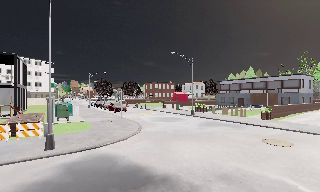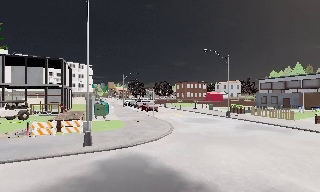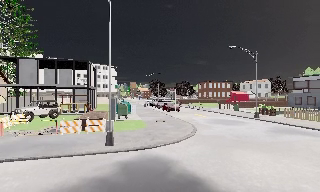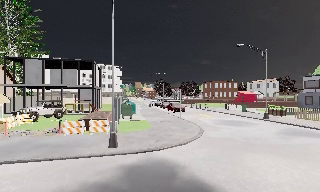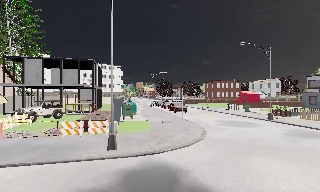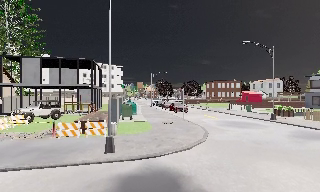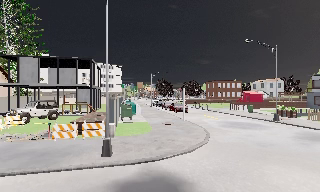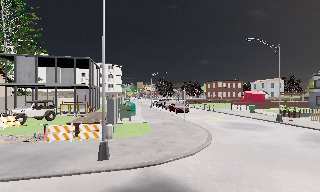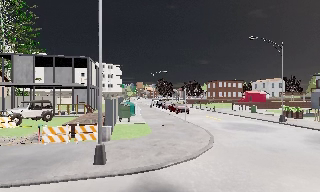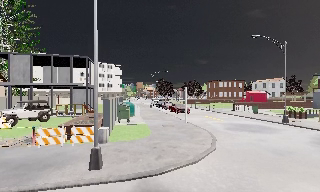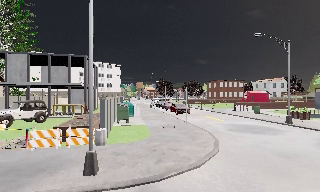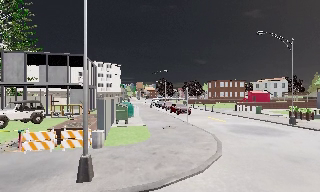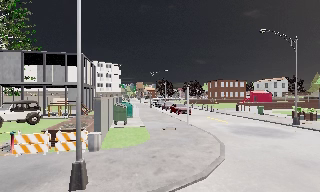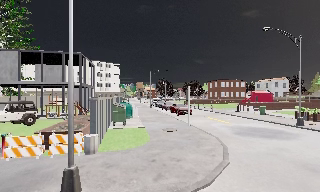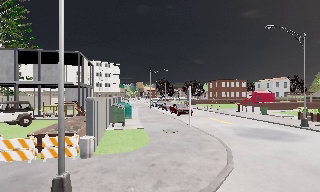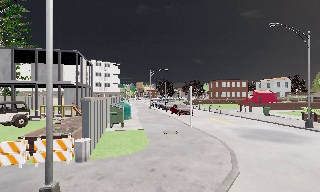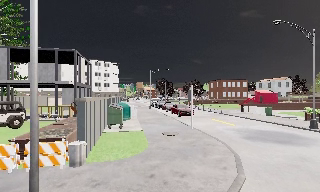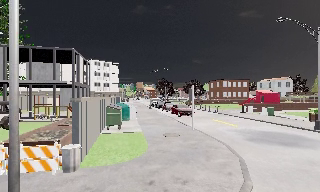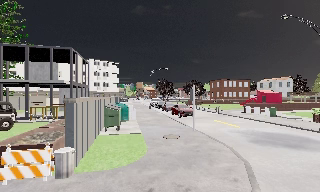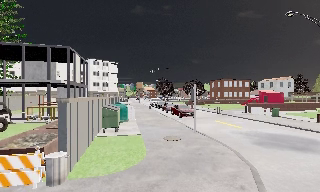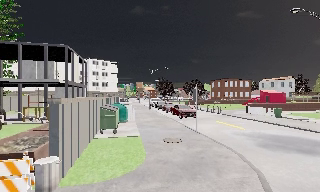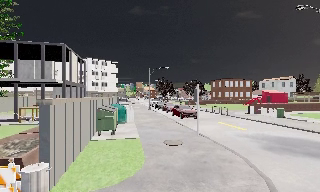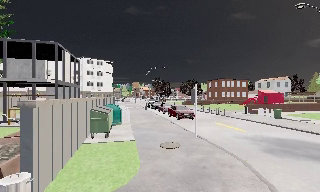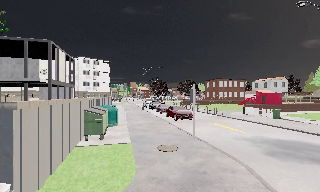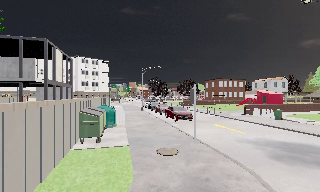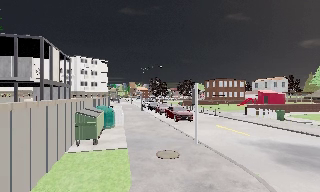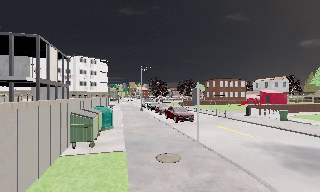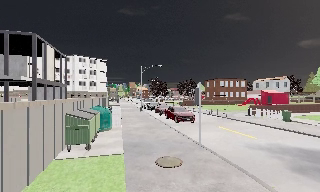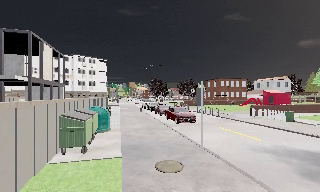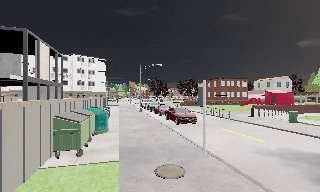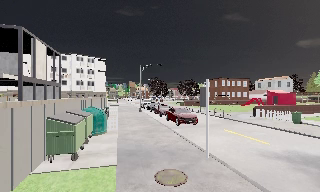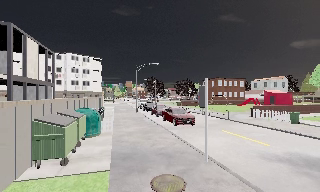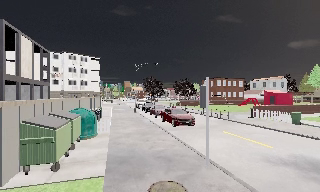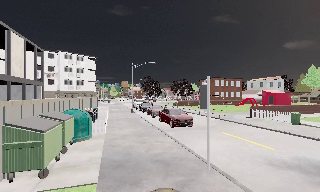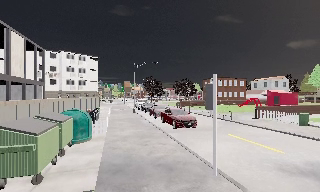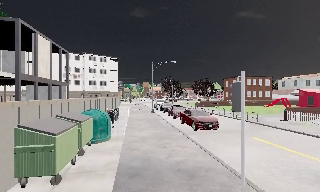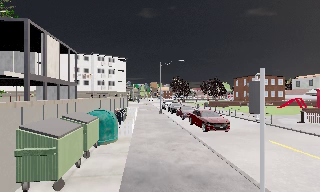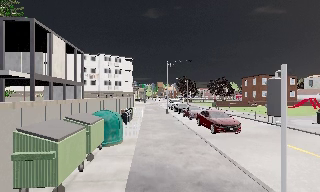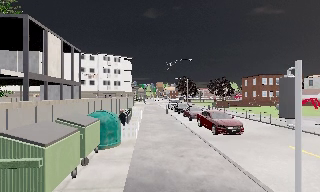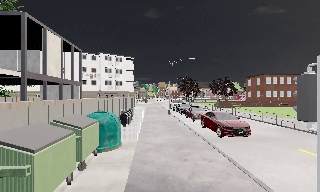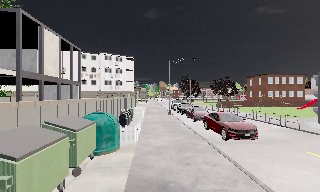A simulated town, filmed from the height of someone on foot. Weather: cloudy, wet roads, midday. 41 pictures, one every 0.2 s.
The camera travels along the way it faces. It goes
forward.
0.0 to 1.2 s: The camera pans to its left, which is counterclockwise from overhead, by about 20 degrees. It travels forward, about 2.5 m, so what stands in front looms larger.
1.2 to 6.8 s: The camera travels forward, about 11 m, so what stands in front looms larger.
6.8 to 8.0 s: The camera swings to its left by about 10 degrees, and the scene slides to the right. It travels forward, about 2.5 m, so what stands in front looms larger.
The film runs forward here.
